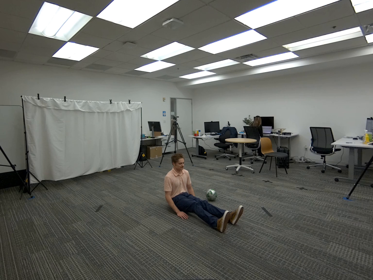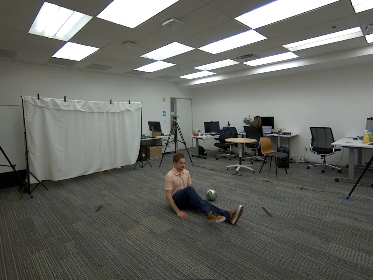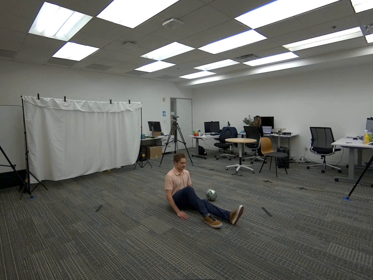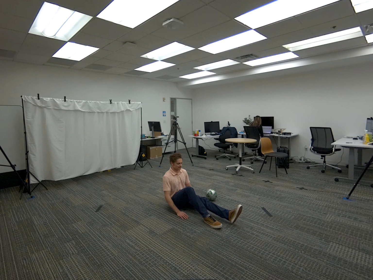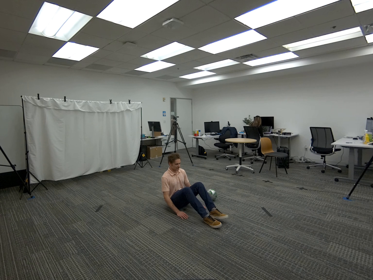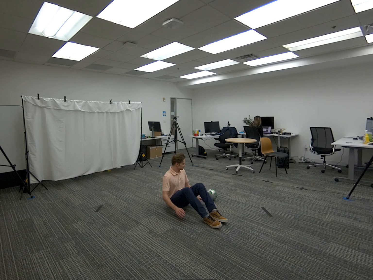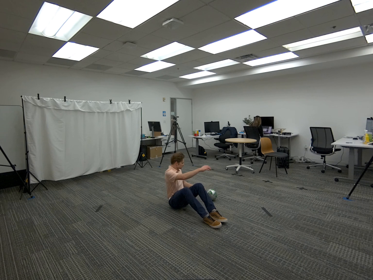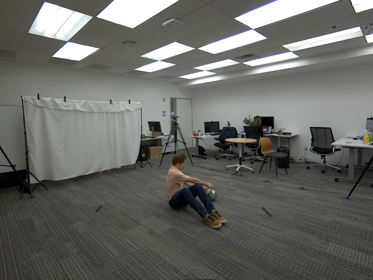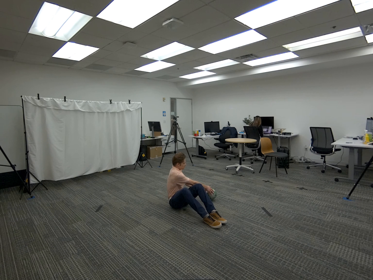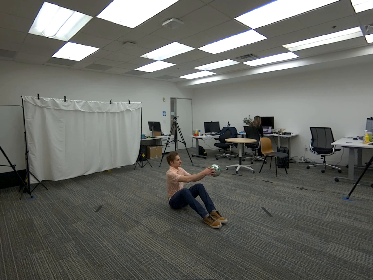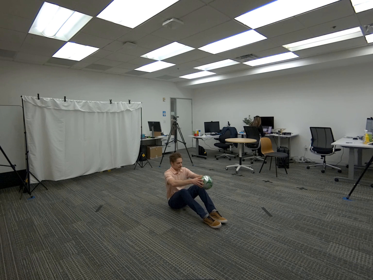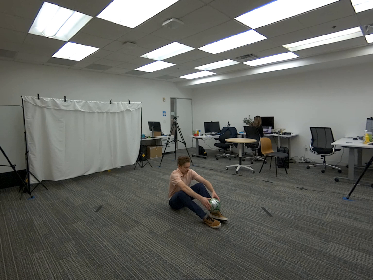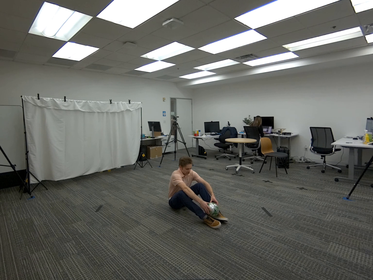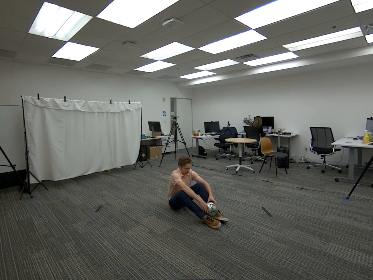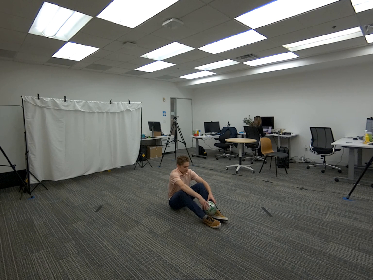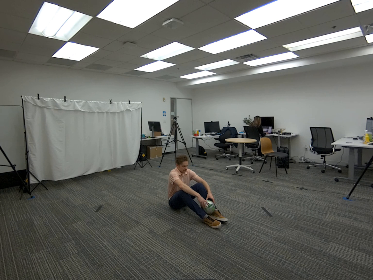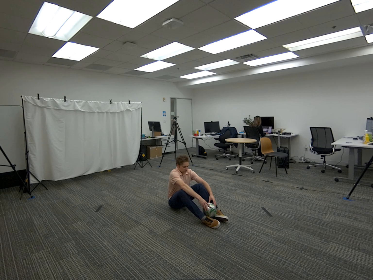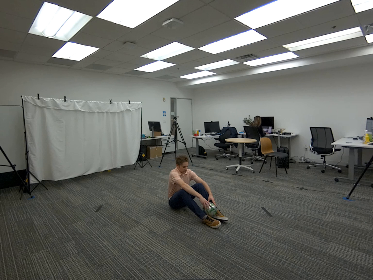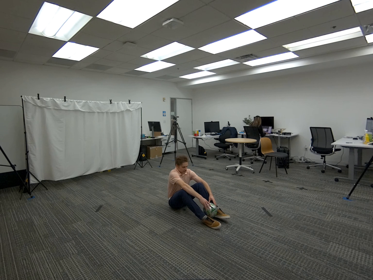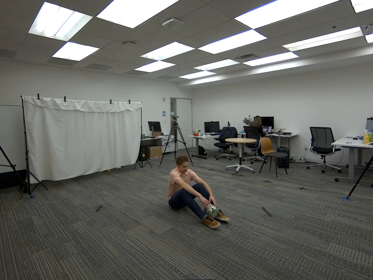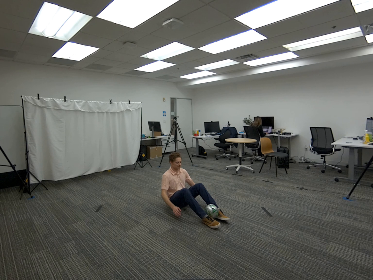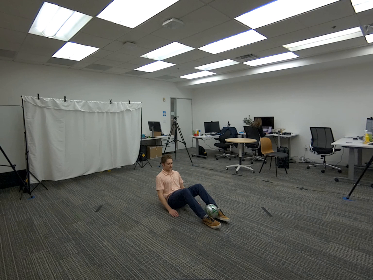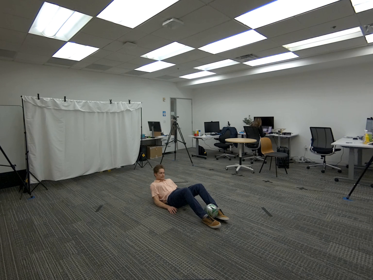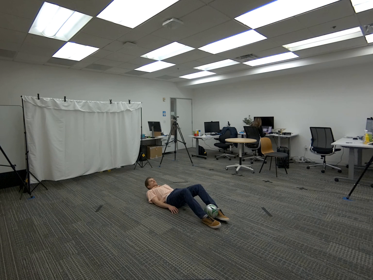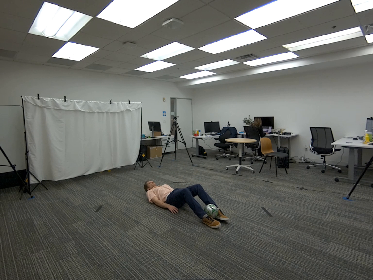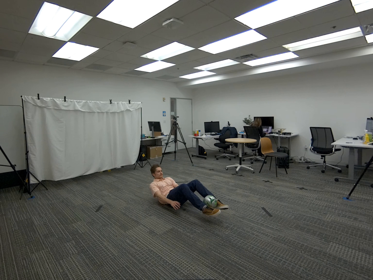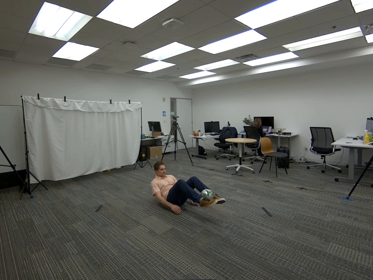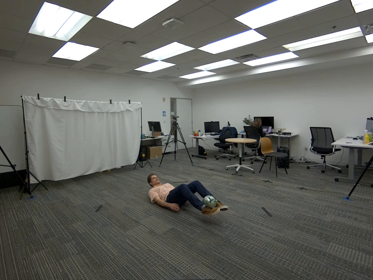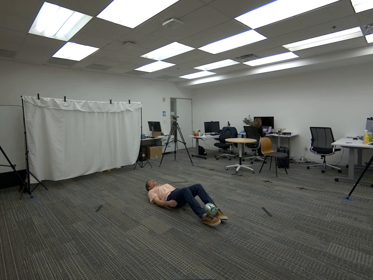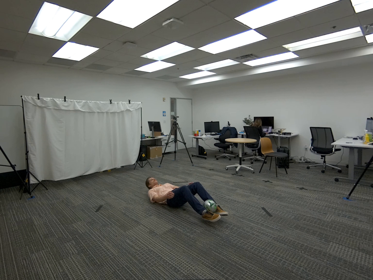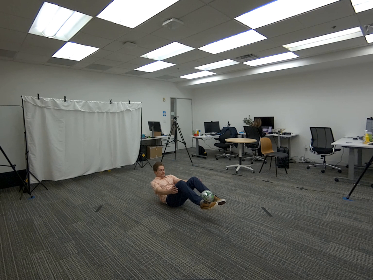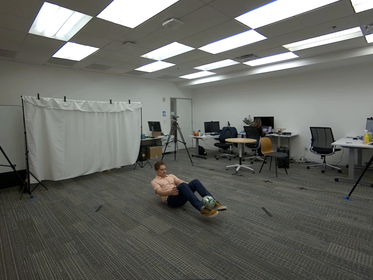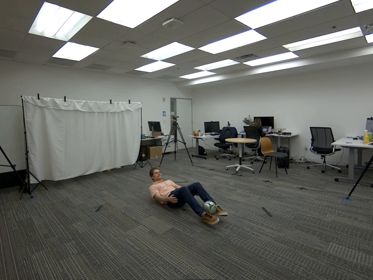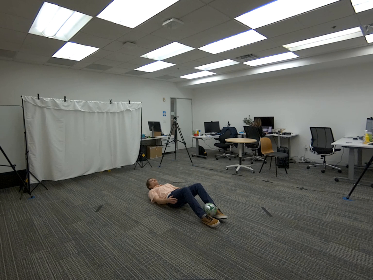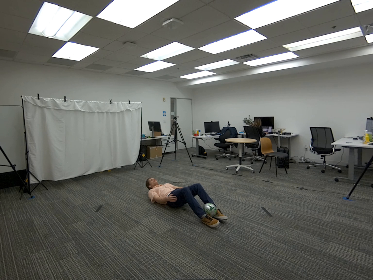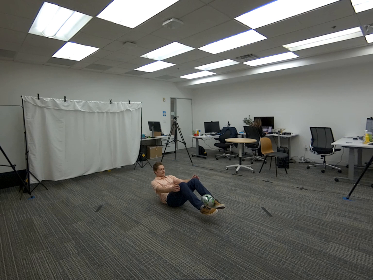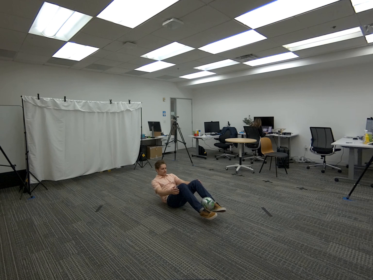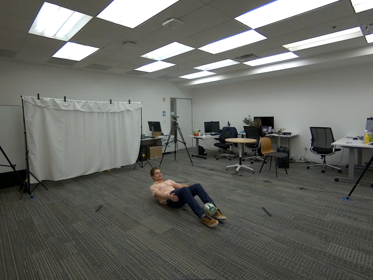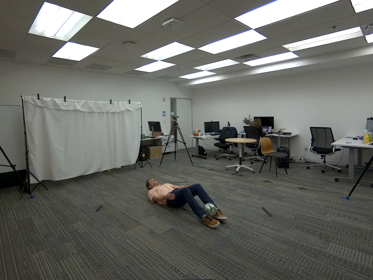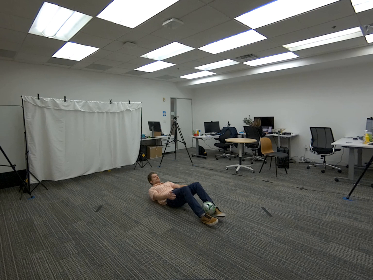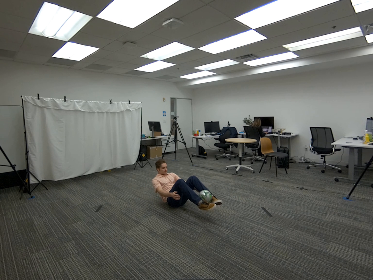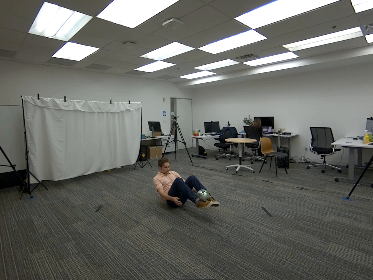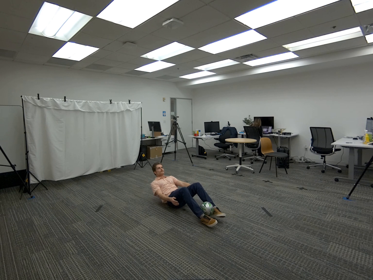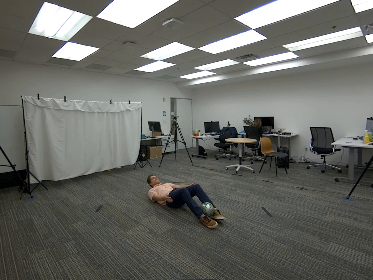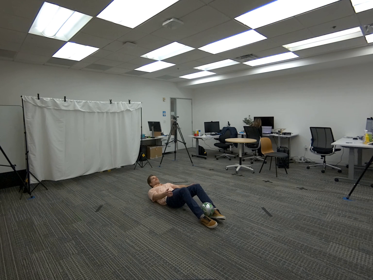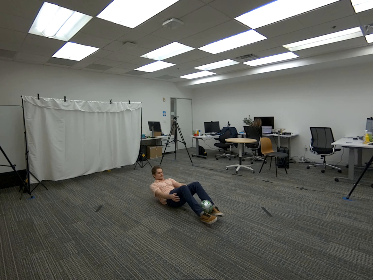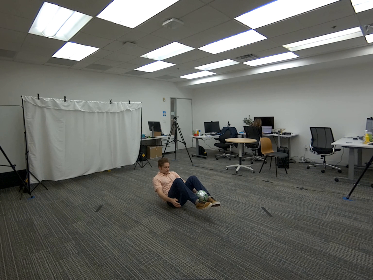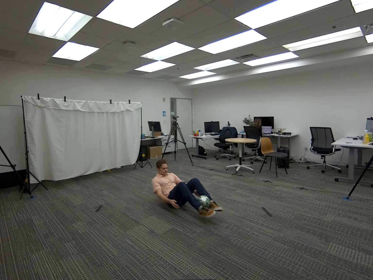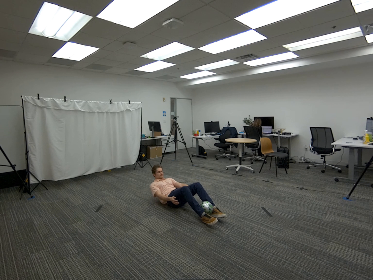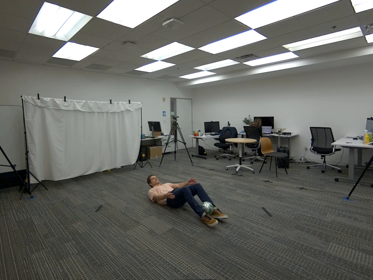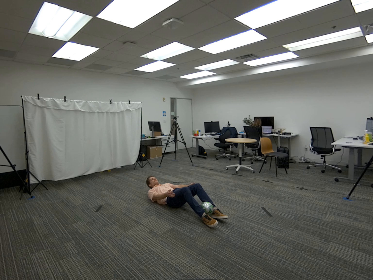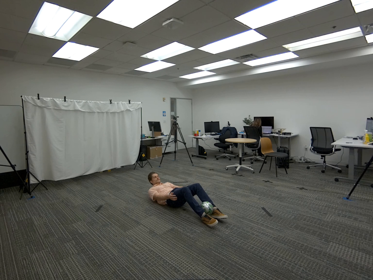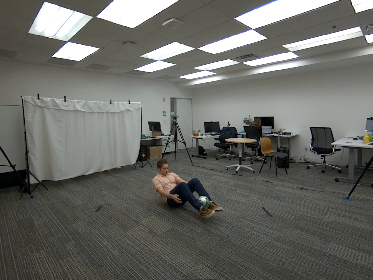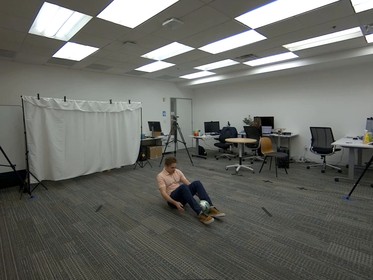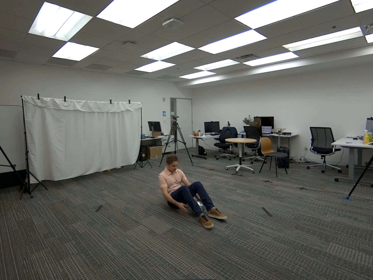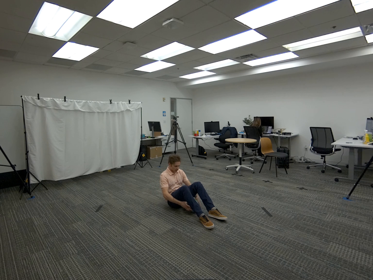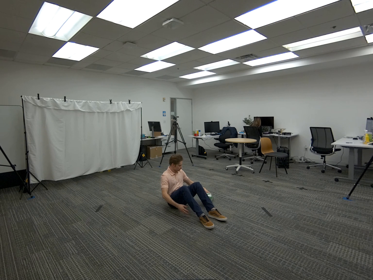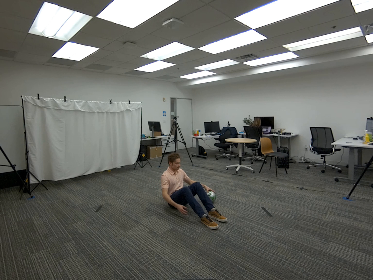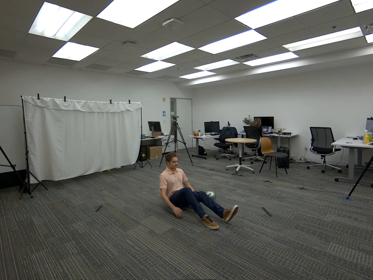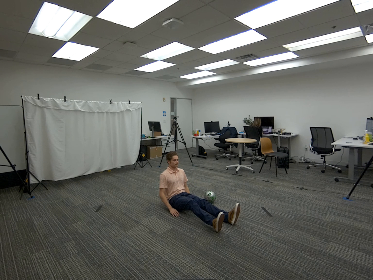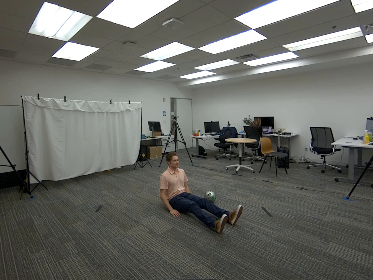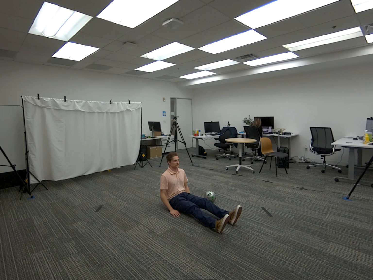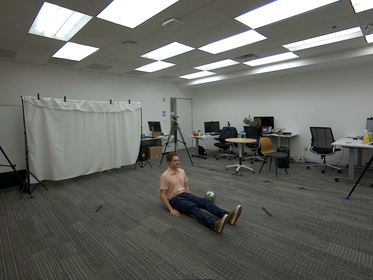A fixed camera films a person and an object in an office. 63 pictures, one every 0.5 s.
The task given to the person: Grasp the soccer ball near you and proceed to lift both legs up and balance the soccer ball on your ankles while proceeding to perform sit ups. Maintain the ball on your ankle throughout the sit ups.
